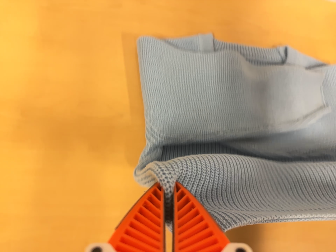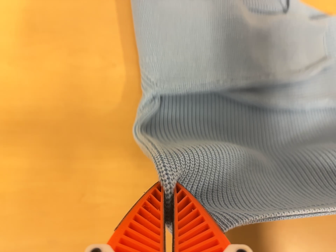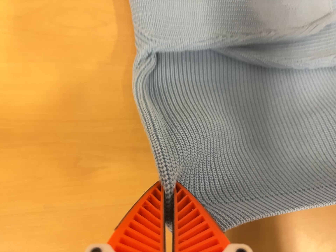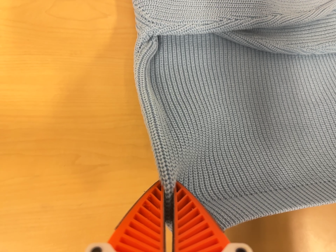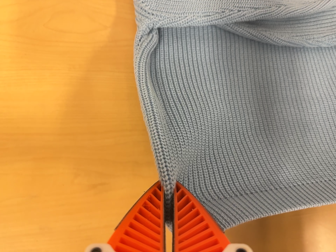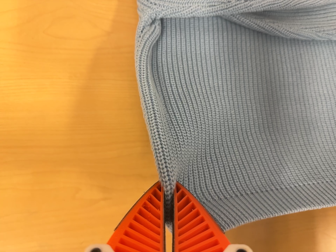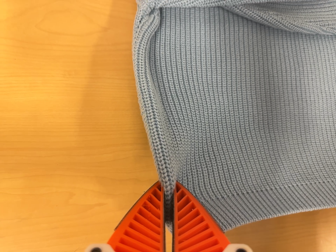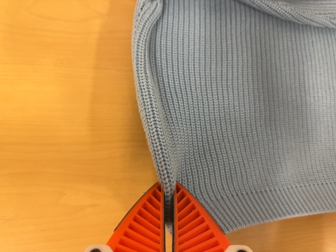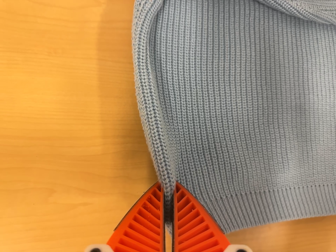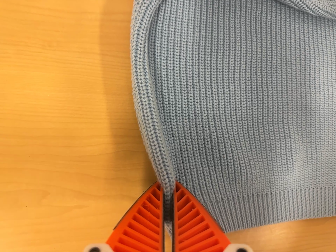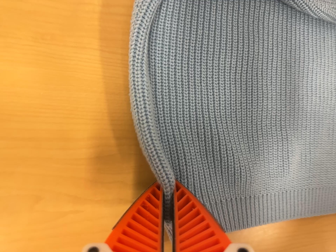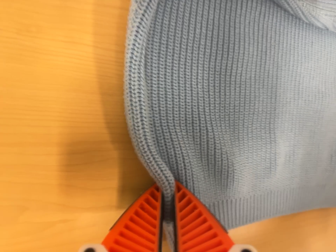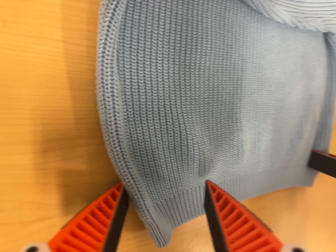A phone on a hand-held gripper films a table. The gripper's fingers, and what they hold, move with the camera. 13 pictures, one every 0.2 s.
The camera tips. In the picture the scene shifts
upward.
The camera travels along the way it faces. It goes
forward.
0.0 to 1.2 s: The camera travels forward and toward the bottom of its view, about 10 cm, so what stands in front looms larger. Its aim tips toward the bottom of its view by about 10 degrees, and the scene shifts upward.
1.2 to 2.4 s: The camera pans to its right by about 20 degrees. It travels to its left and forward, about 8 cm. Its aim tips toward the bottom of its view by about 10 degrees, and the scene shifts upward.
The film runs backward here.
